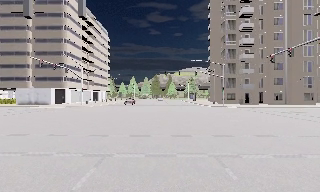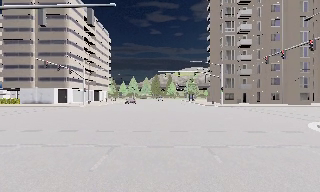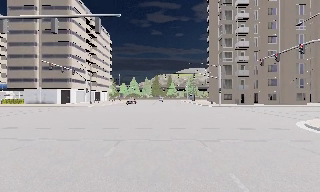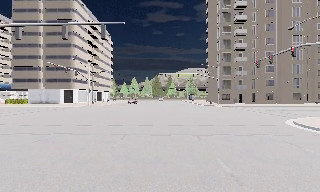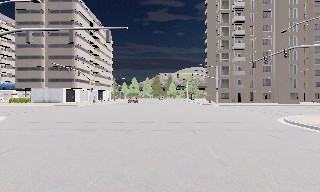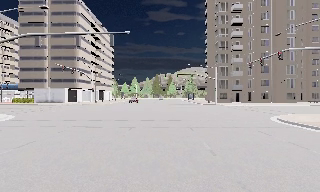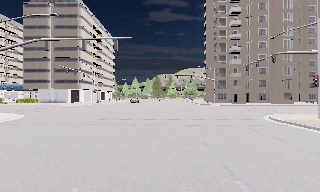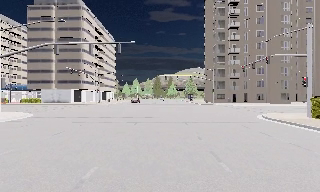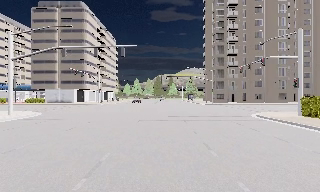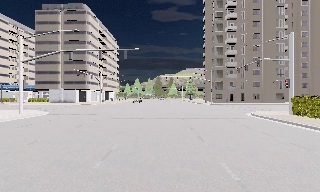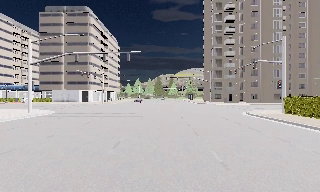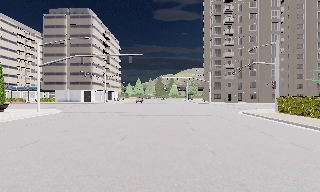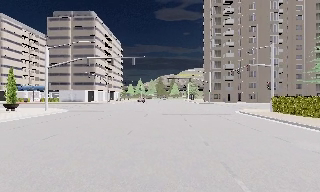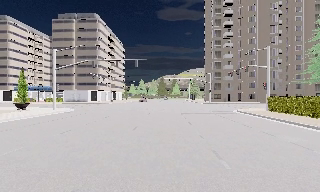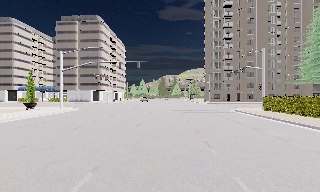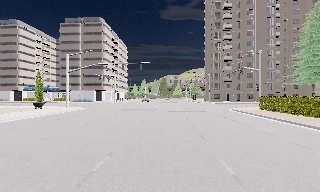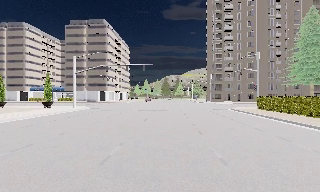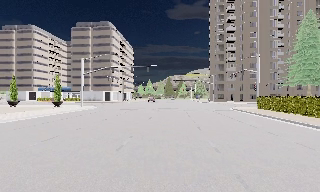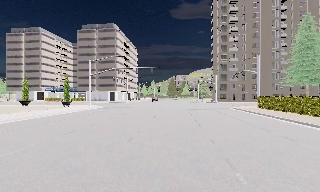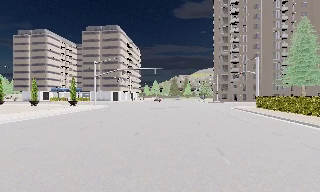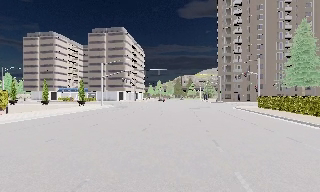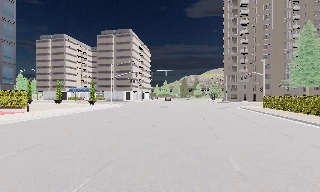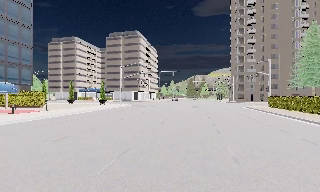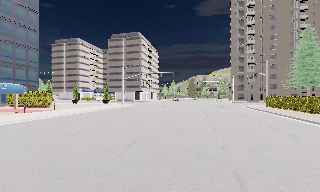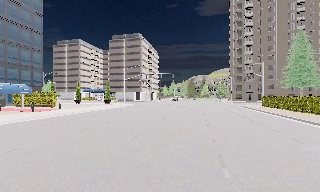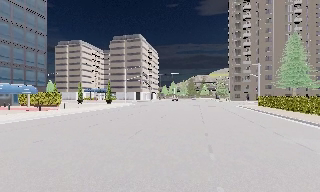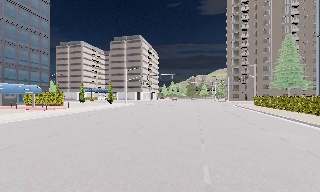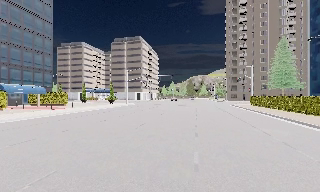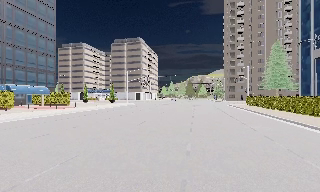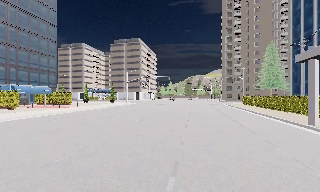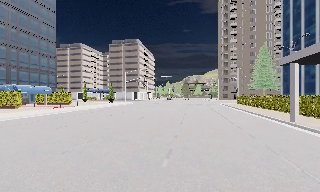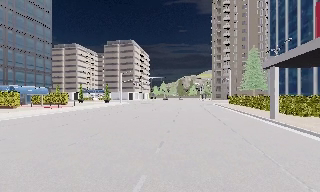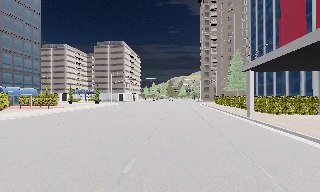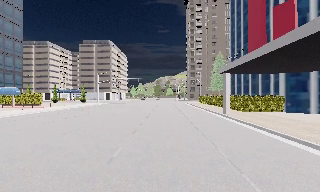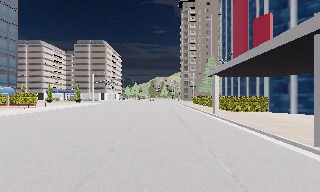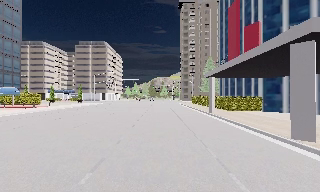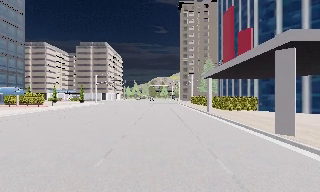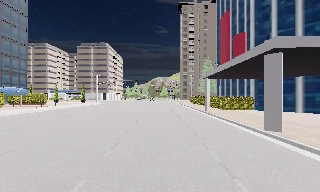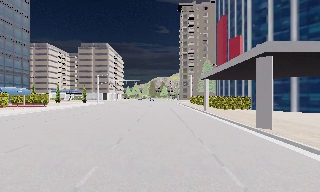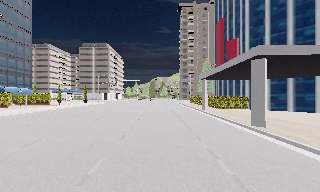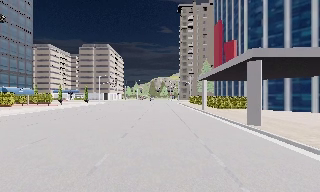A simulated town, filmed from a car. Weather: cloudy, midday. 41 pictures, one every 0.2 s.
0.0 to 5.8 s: The camera swings to its left by about 10 degrees, and the scene slides to the right. It travels backward, about 30 m, so what stands in front gets smaller.
5.8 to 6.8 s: The camera swings to its right by about 10 degrees, and the scene slides to the left. It travels backward, about 5 m, so what stands in front gets smaller.
6.8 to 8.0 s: The camera travels backward, about 4.5 m, so what stands in front gets smaller. It loses speed.
The film runs backward here.
